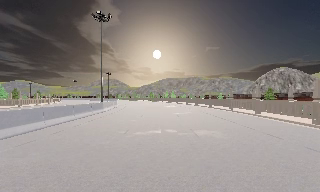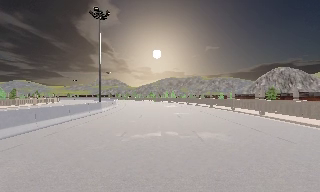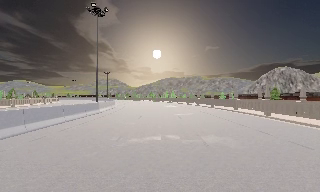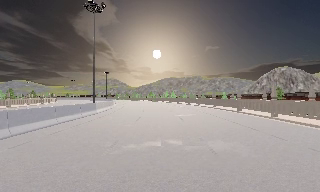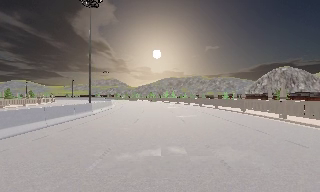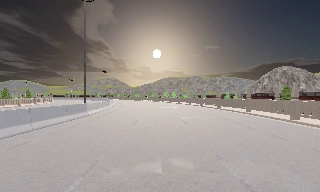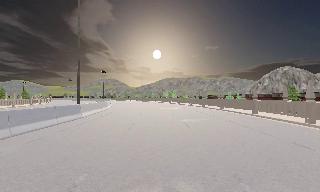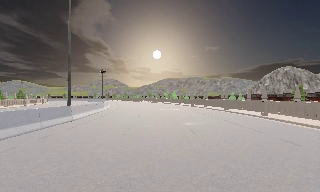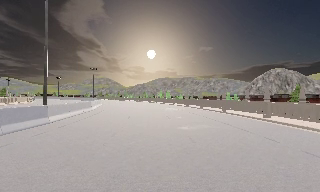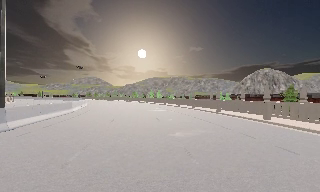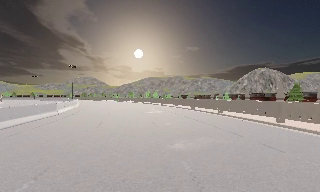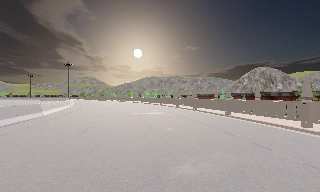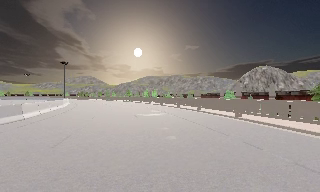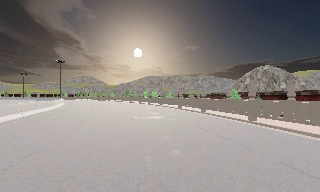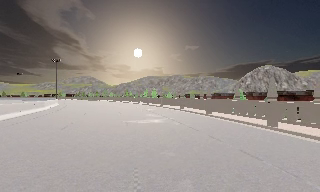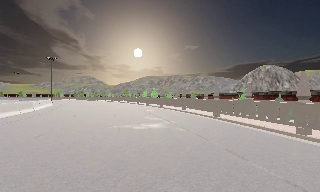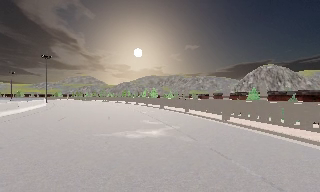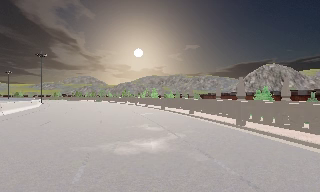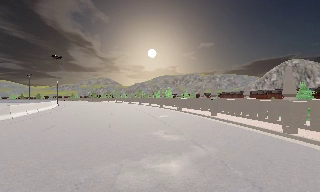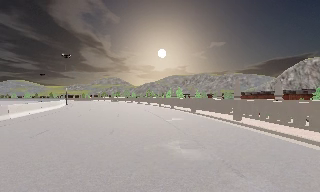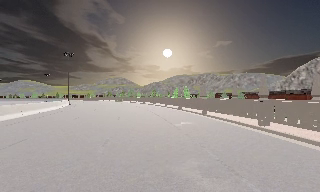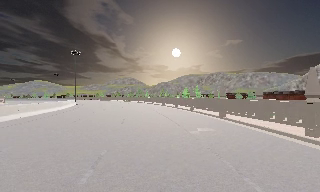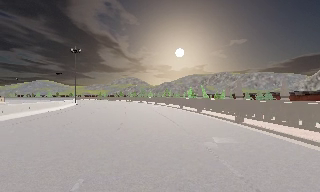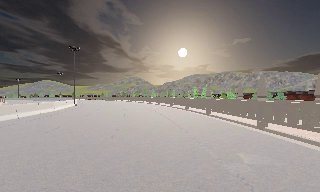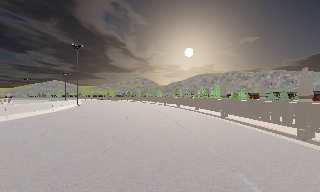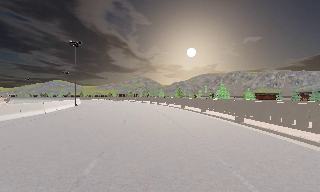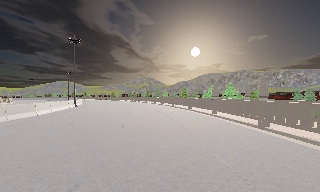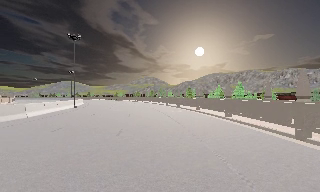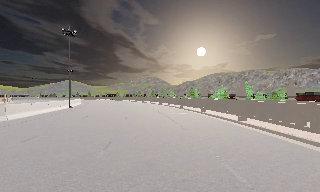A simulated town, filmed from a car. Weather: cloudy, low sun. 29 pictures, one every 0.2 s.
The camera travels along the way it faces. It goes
forward.
0.0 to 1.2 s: The camera travels forward, about 5 m, so what stands in front looms larger. It gains speed.
1.2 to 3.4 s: The camera travels forward, about 20 m, so what stands in front looms larger.
3.4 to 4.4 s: The camera swings to its left by about 15 degrees, and the scene slides to the right. It travels forward, about 10 m, so what stands in front looms larger.
4.4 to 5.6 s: The camera travels forward, about 12 m, so what stands in front looms larger.
The film runs forward here.
